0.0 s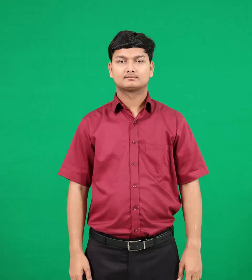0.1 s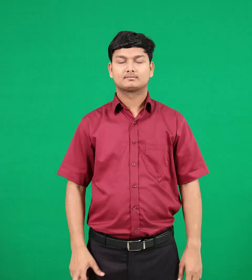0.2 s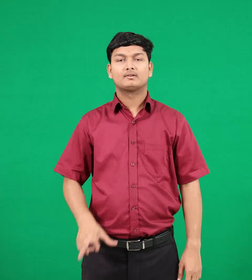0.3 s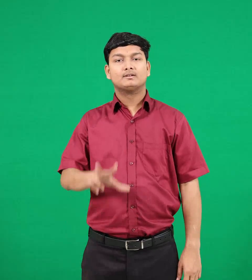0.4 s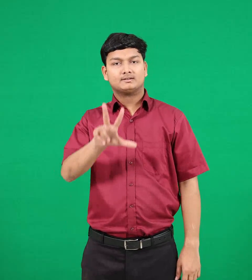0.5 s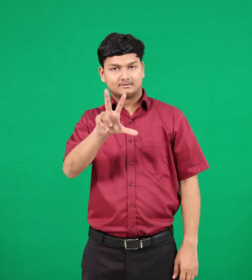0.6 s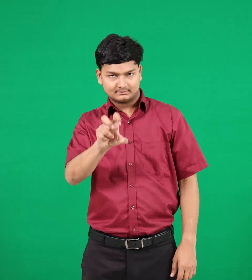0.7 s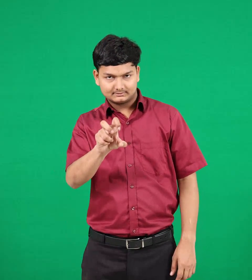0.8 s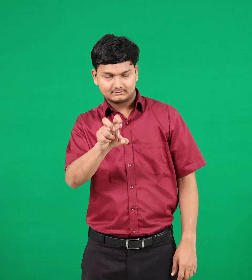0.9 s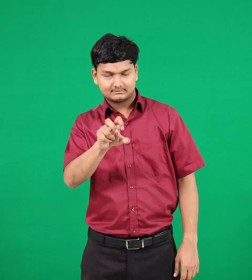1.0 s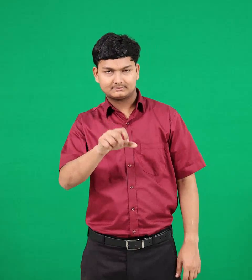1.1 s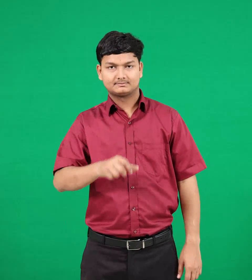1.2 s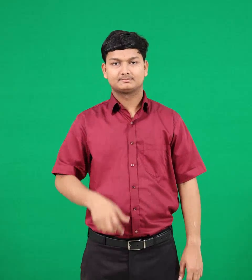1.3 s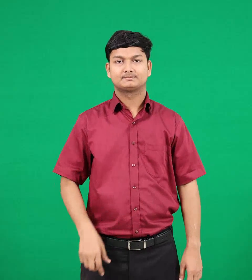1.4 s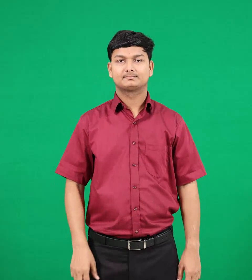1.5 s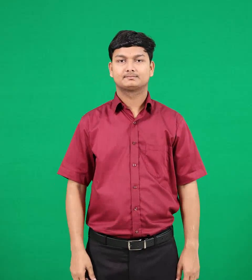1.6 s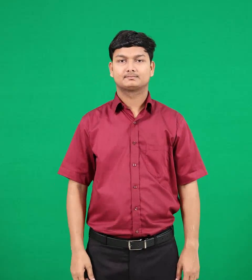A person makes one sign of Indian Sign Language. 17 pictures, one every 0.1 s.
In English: block
